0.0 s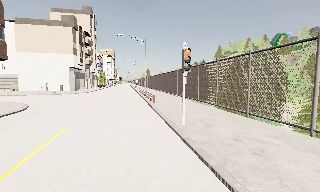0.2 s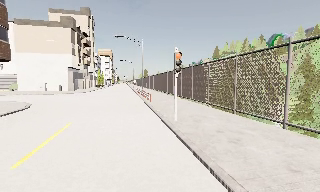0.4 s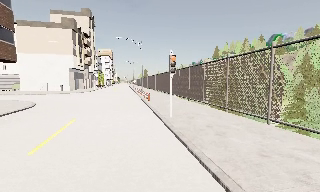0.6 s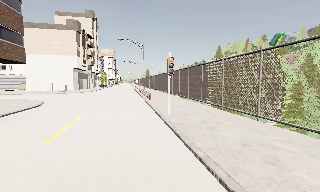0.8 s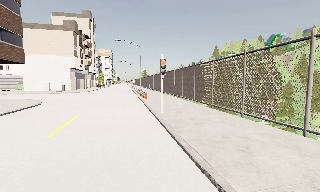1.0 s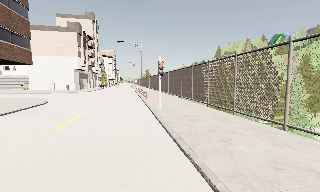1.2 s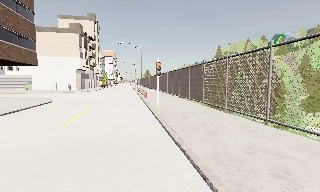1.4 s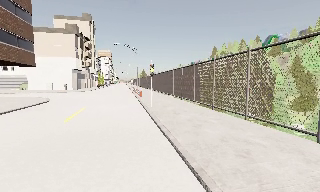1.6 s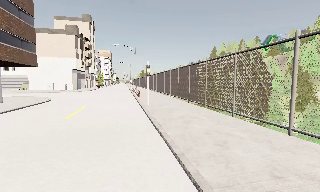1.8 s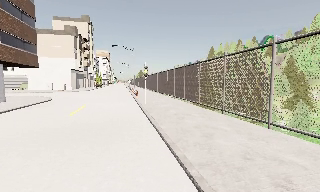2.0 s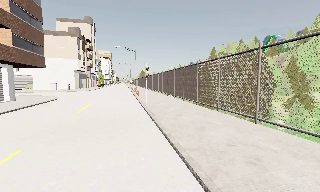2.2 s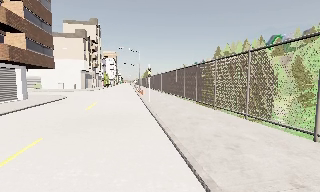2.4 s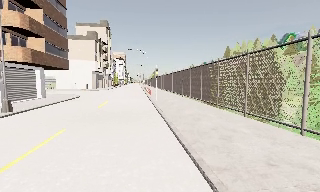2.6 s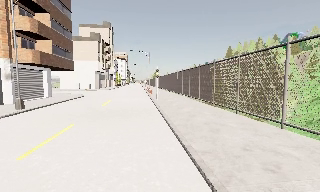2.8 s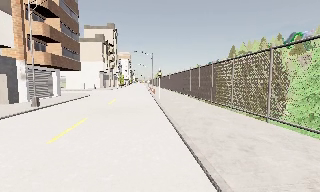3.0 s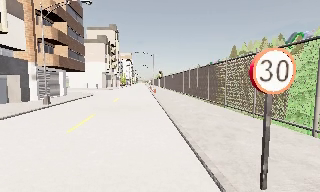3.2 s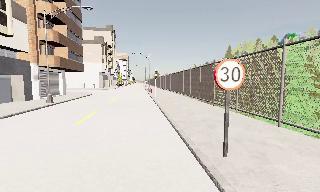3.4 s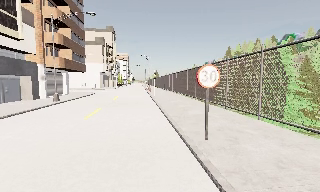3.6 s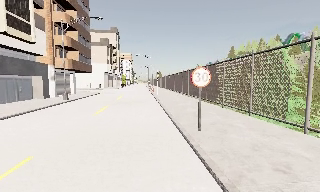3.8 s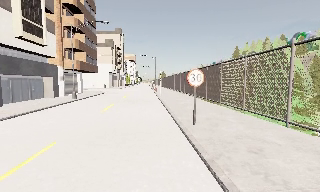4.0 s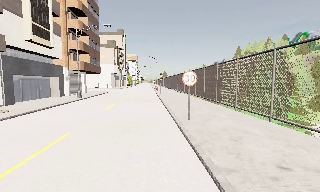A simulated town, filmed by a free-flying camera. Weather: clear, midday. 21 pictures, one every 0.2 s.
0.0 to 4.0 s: The camera travels backward, about 16 m, so what stands in front gets smaller.
The film runs backward here.
